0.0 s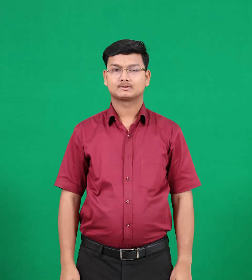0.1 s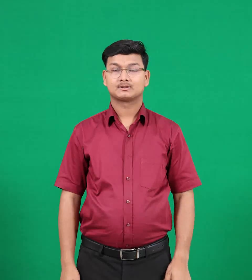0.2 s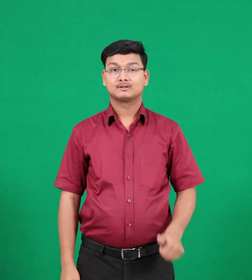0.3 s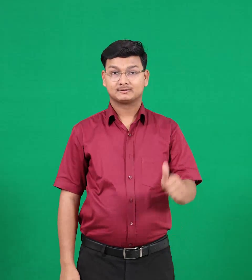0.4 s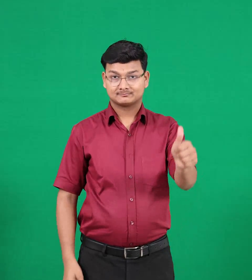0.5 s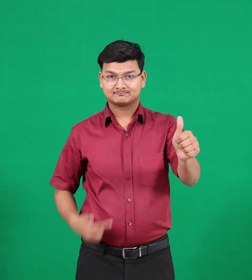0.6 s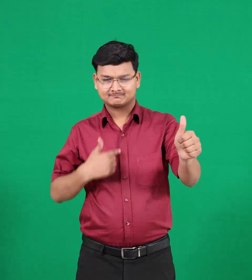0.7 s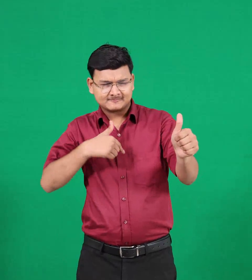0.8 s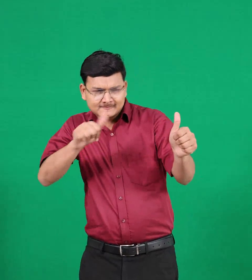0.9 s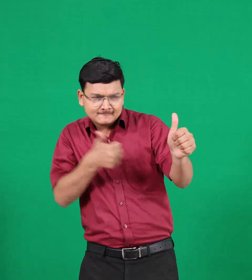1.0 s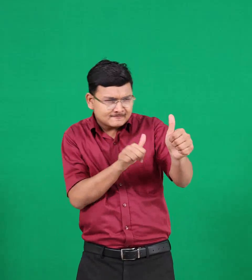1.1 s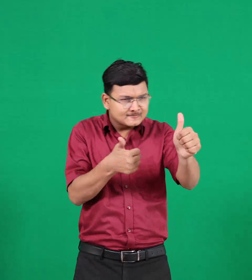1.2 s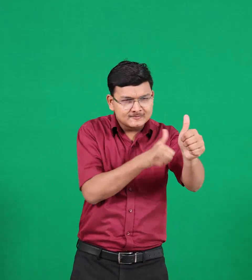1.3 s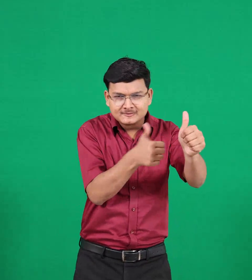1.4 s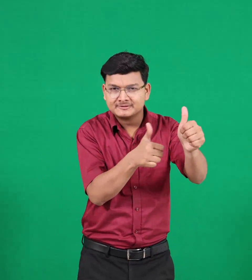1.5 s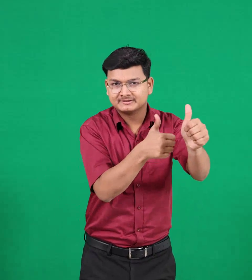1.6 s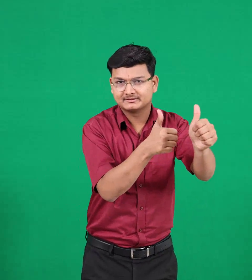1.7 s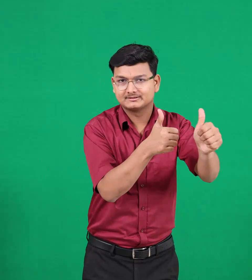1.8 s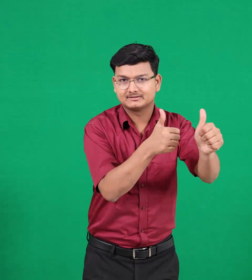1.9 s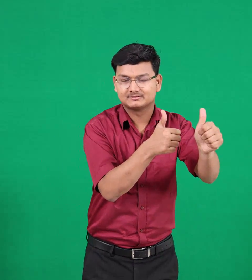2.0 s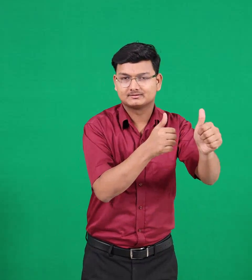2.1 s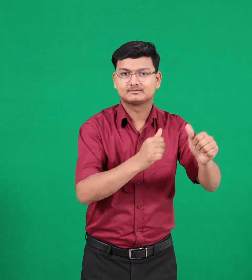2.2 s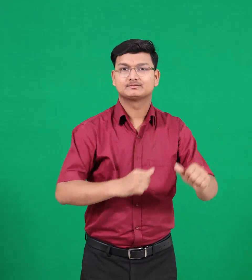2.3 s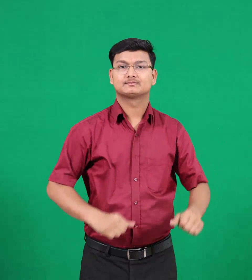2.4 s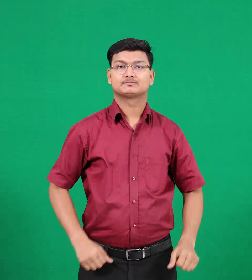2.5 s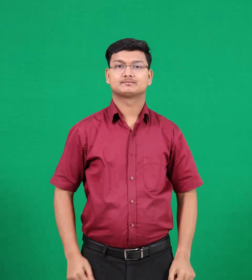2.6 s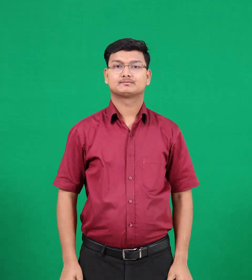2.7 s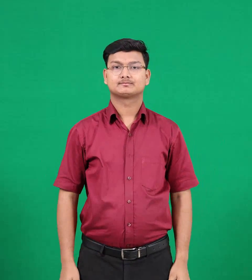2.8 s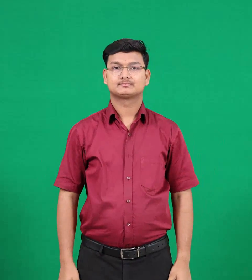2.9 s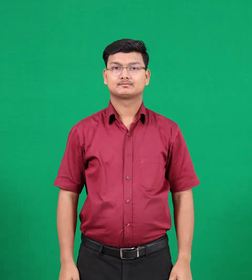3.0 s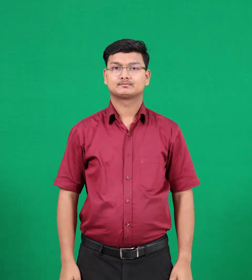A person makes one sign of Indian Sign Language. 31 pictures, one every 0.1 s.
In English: chase
